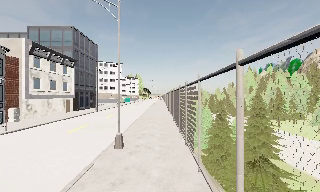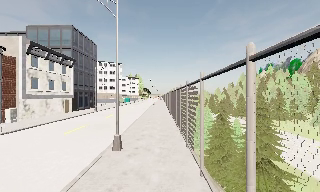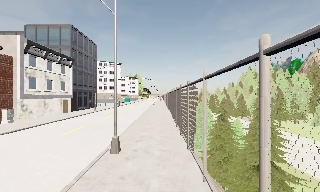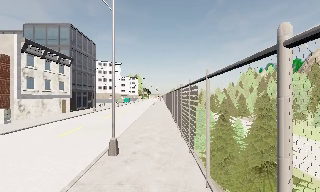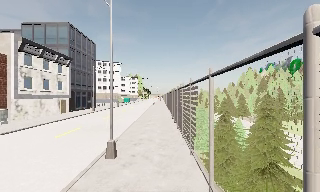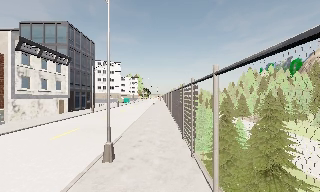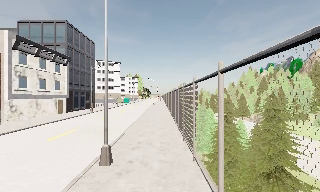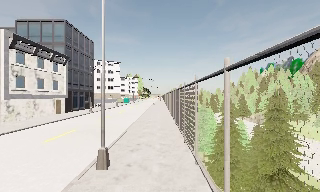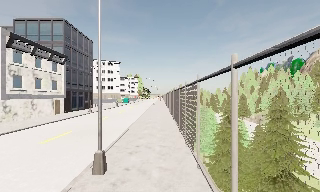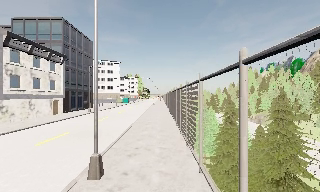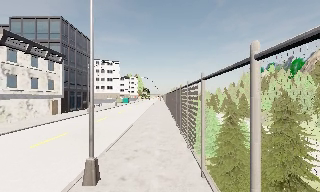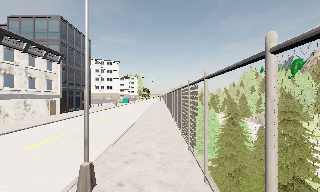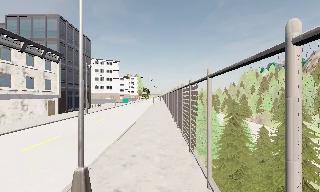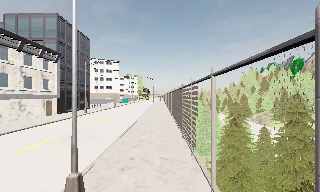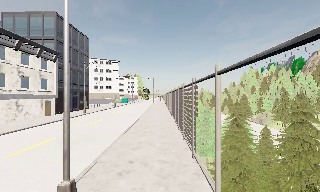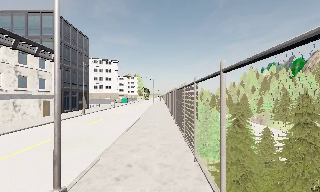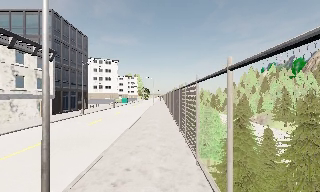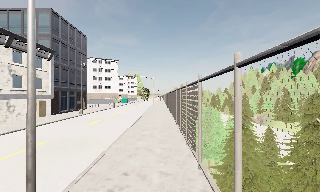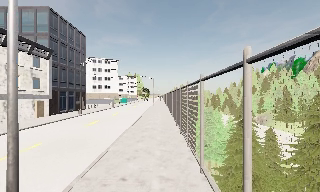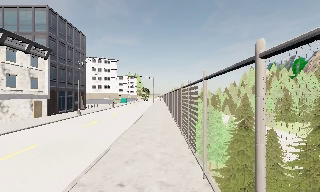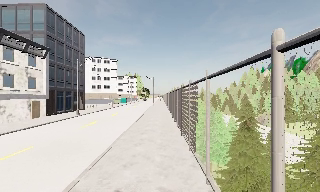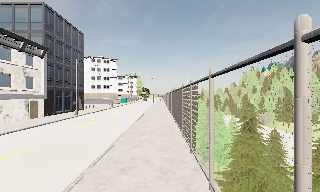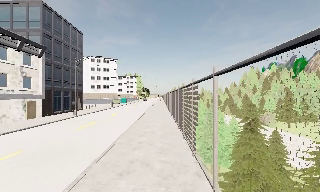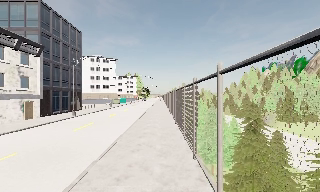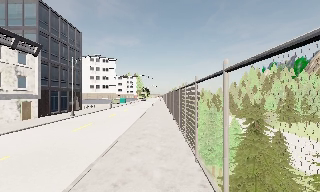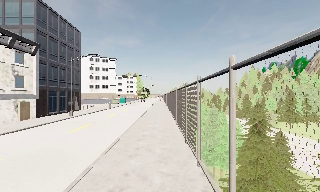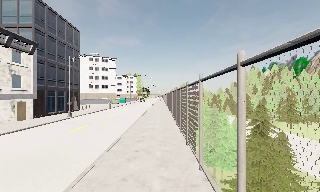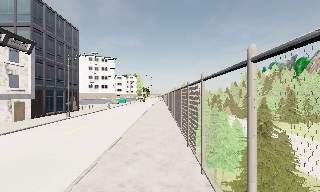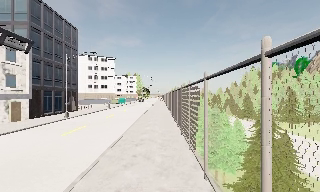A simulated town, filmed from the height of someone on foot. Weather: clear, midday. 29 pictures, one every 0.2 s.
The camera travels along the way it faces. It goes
forward.
0.0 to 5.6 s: The camera travels forward, about 9 m, so what stands in front looms larger.
The film runs forward here.
